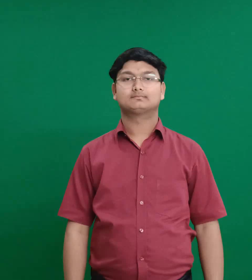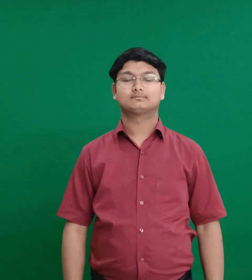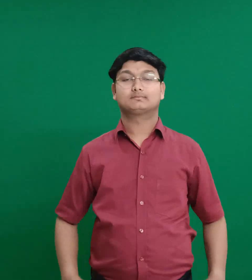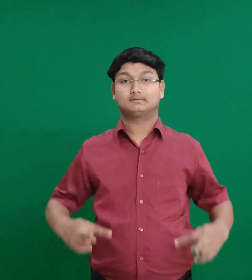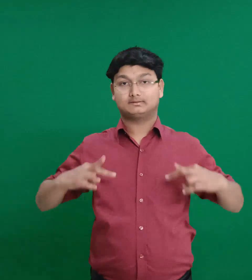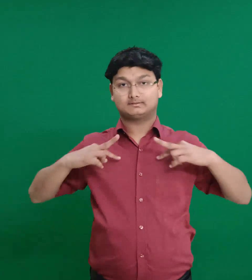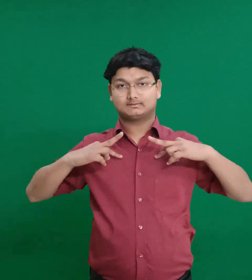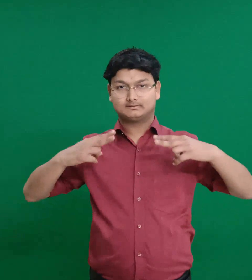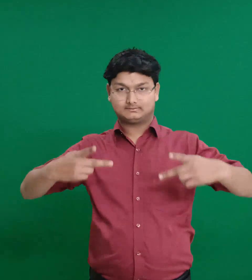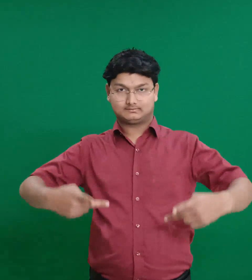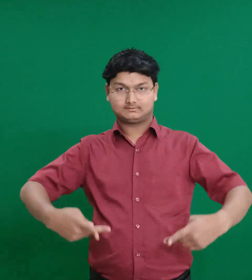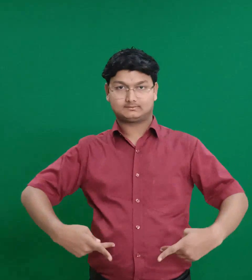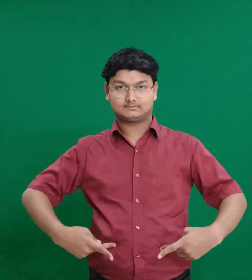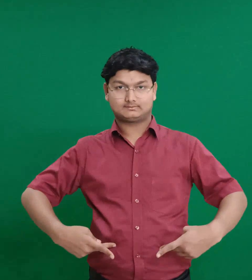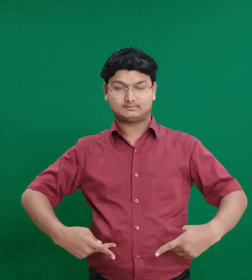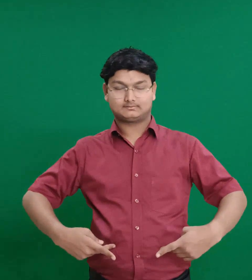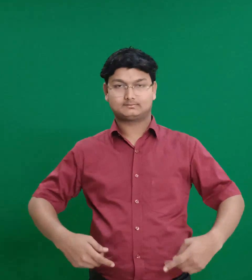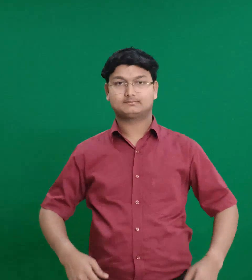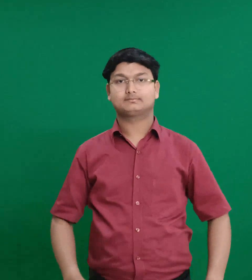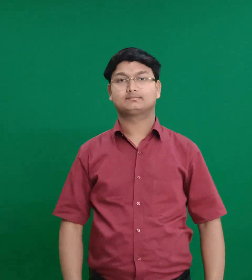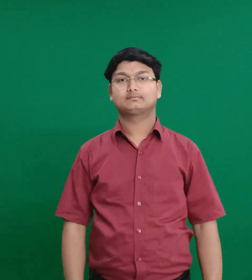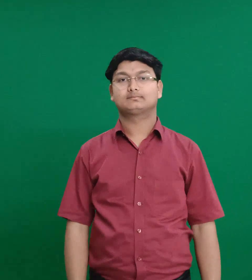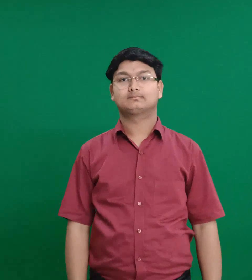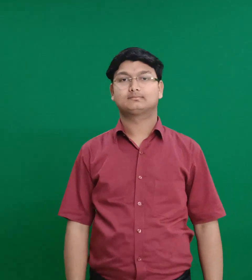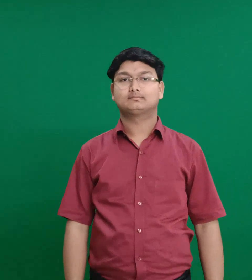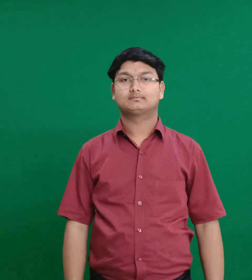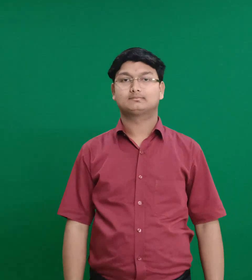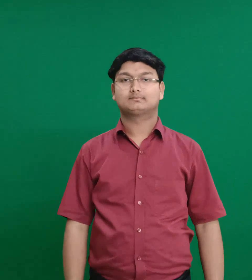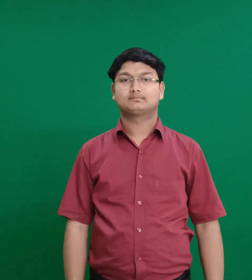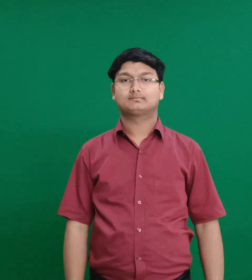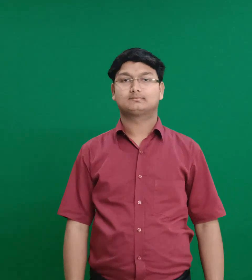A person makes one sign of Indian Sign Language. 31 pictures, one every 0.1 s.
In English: (son of abinadab) eleazer
